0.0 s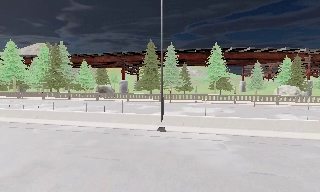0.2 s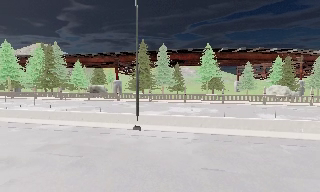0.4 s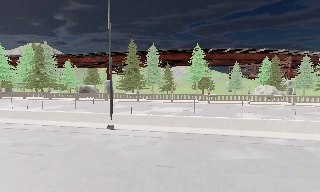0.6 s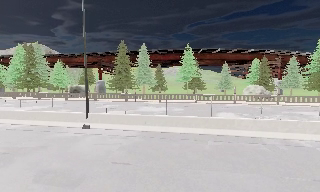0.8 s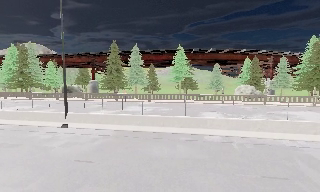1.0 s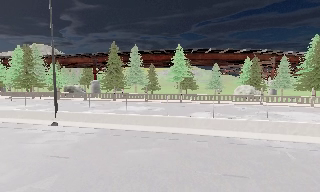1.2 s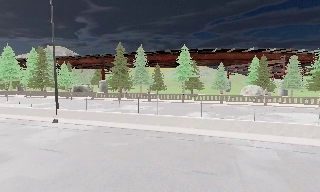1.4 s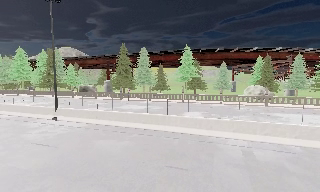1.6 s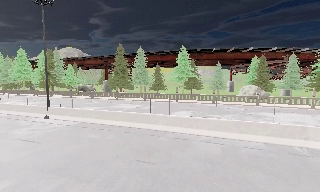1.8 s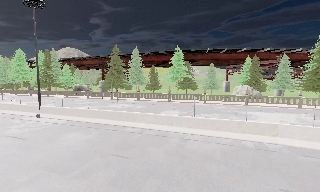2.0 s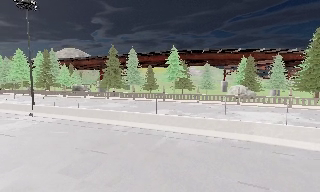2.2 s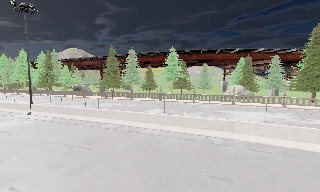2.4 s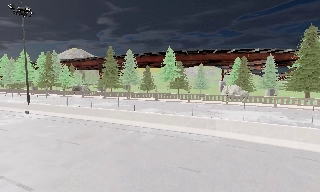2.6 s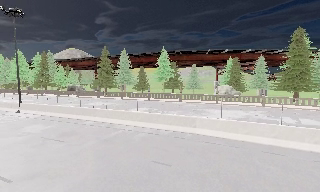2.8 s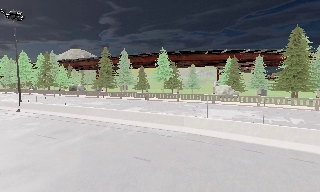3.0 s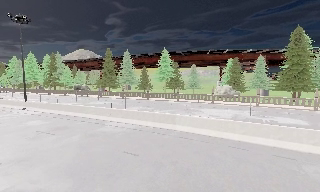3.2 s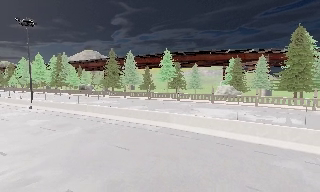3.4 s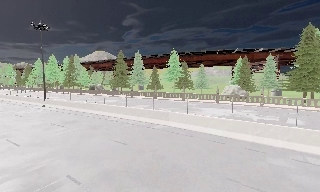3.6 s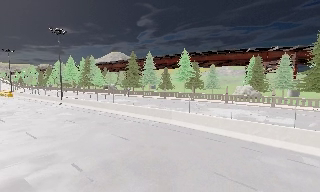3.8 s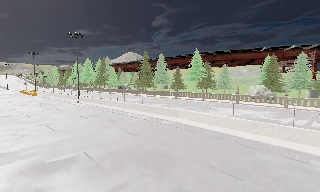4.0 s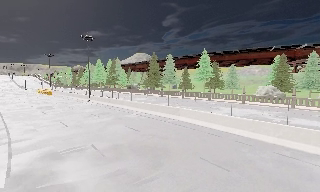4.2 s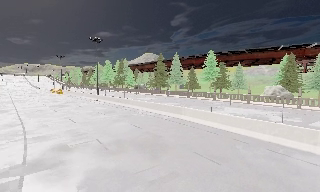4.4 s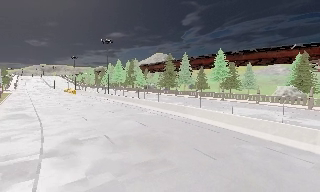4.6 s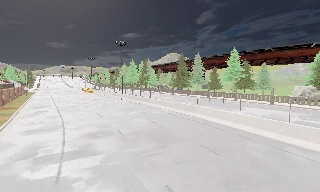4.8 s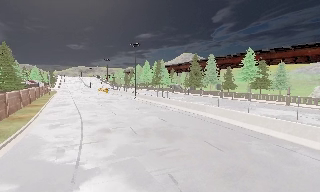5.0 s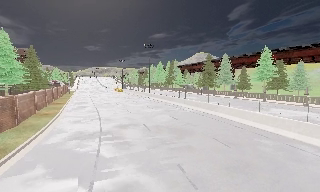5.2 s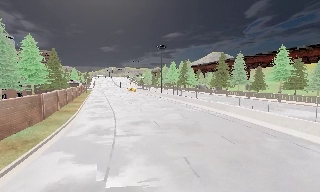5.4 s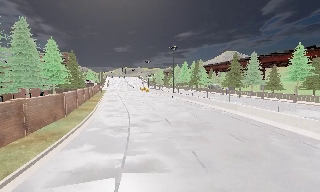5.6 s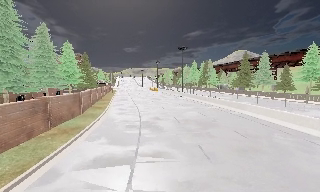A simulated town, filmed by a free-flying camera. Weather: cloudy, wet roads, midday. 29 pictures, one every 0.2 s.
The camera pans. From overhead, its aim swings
counterclockwise.
0.0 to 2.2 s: The camera pans to its left, which is counterclockwise from overhead, by about 10 degrees. It travels to its right, about 18 m, so close, fixed things drift to the left.
2.2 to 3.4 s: The camera travels to its right and backward, about 7 m, so close, fixed things drift to the left.
3.4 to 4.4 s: The camera pans to its left, which is counterclockwise from overhead, by about 20 degrees. It travels backward and to its right, about 4.5 m, so what stands in front gets smaller.
4.4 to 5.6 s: The camera swings to its left by about 25 degrees, and the scene slides to the right. It travels backward, about 5 m, so what stands in front gets smaller.
The film runs forward here.
